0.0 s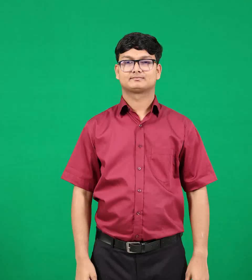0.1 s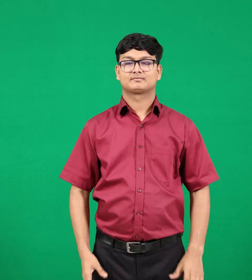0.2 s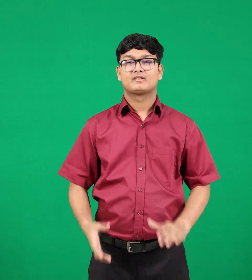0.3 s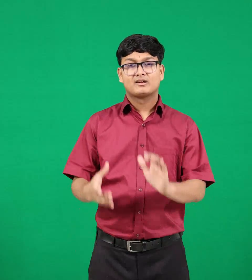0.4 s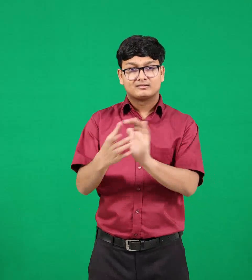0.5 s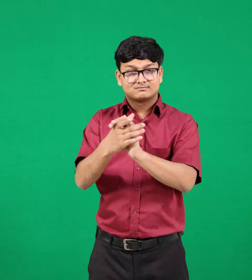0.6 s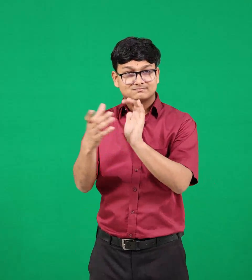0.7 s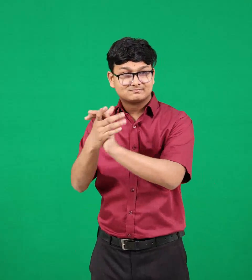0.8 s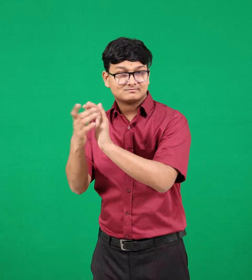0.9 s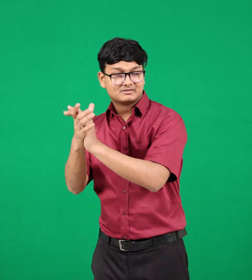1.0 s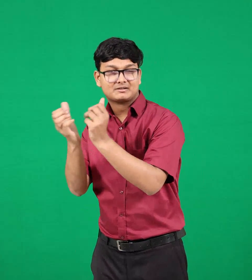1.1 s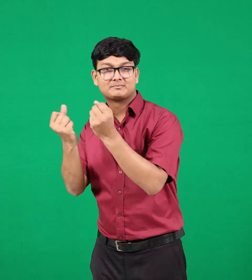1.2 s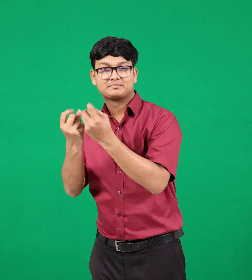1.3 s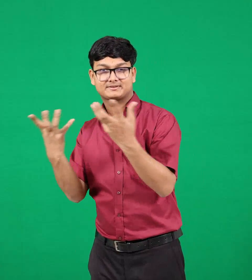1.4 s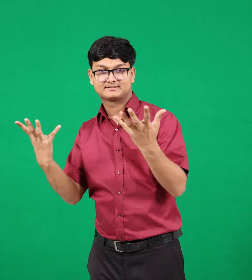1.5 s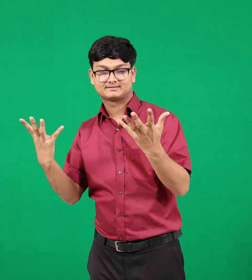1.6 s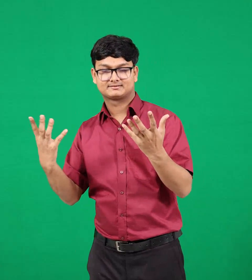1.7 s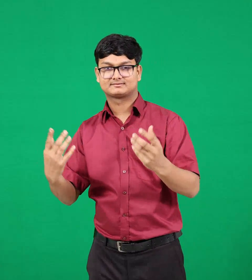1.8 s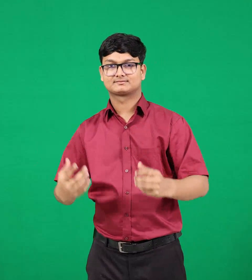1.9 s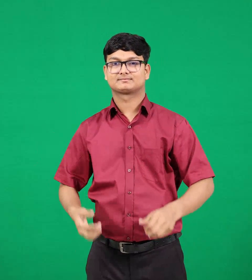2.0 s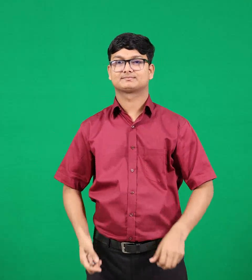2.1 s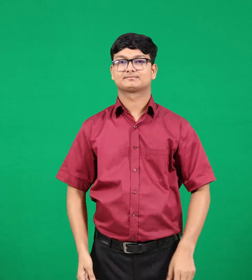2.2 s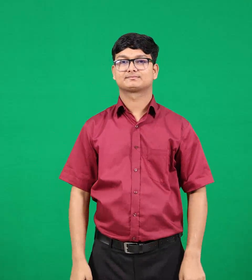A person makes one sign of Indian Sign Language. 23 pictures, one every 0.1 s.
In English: friends
